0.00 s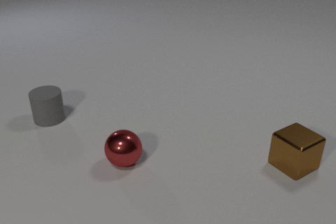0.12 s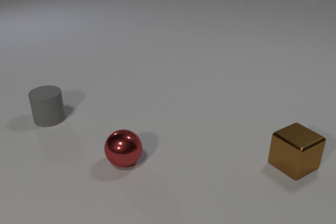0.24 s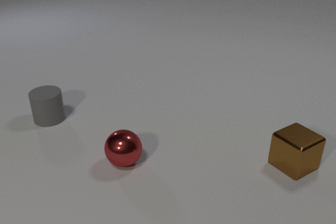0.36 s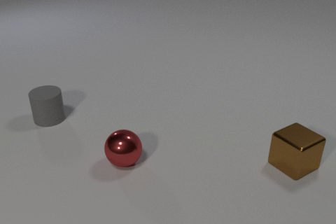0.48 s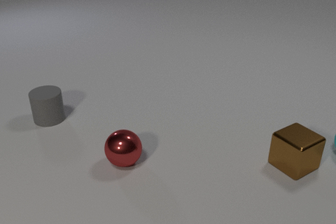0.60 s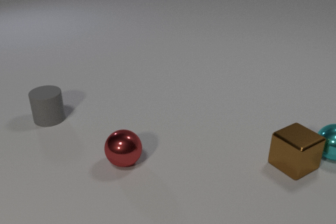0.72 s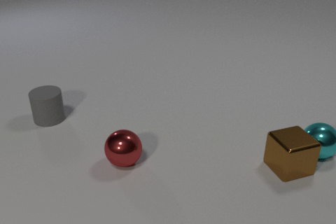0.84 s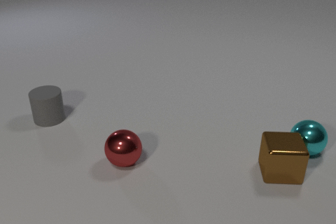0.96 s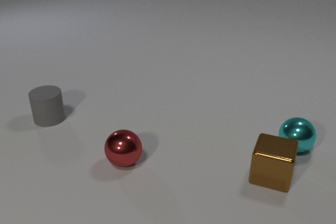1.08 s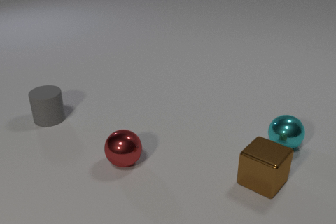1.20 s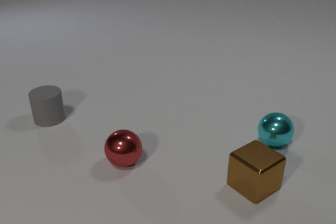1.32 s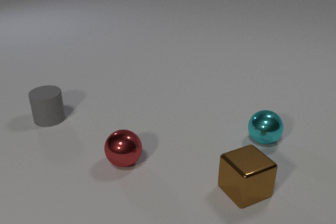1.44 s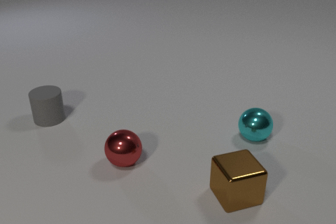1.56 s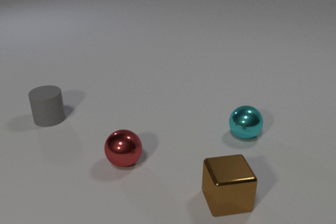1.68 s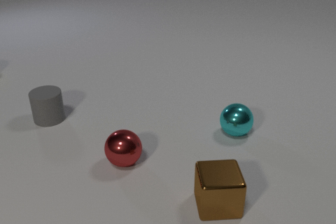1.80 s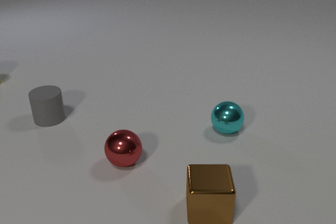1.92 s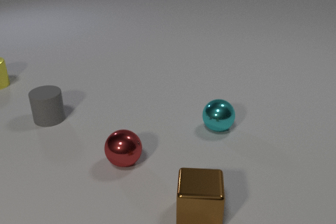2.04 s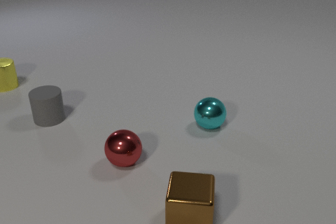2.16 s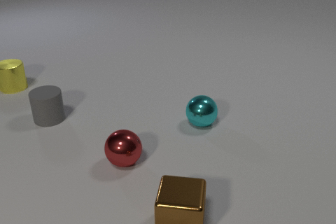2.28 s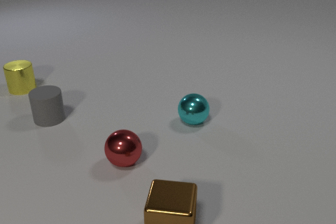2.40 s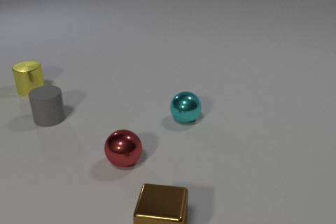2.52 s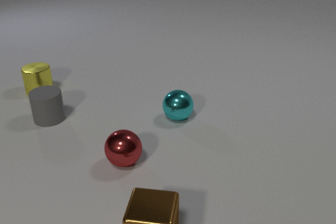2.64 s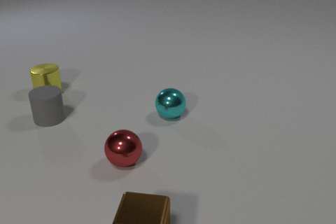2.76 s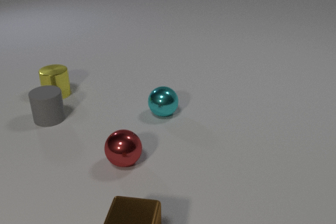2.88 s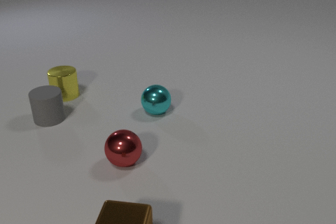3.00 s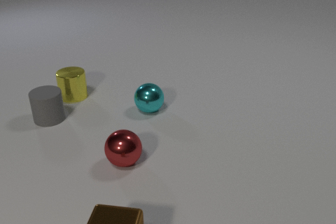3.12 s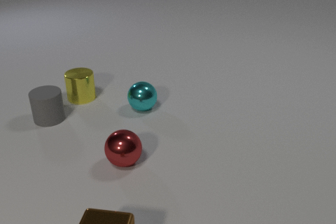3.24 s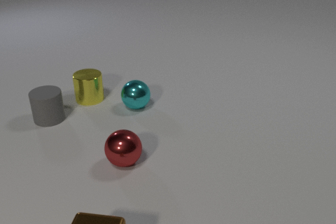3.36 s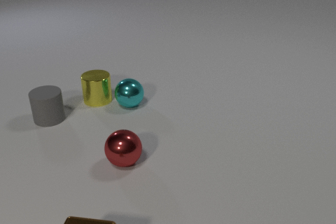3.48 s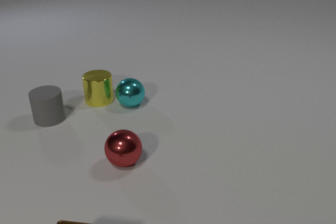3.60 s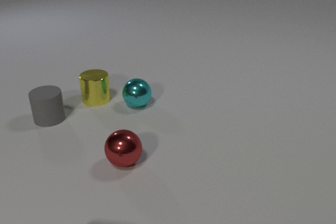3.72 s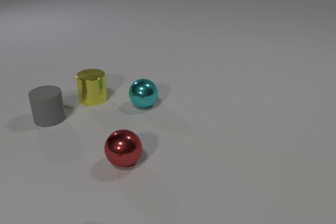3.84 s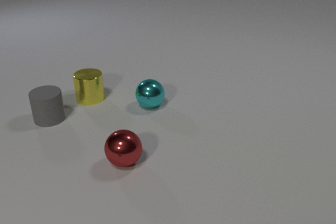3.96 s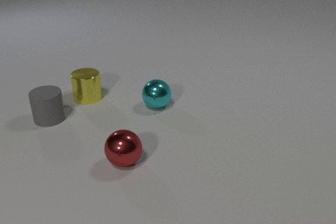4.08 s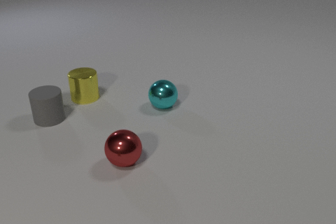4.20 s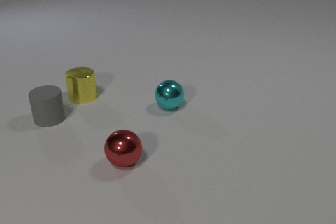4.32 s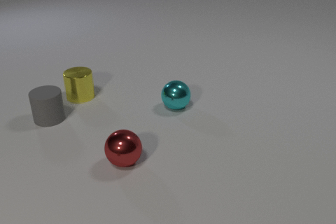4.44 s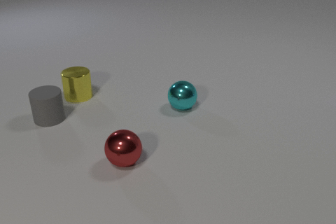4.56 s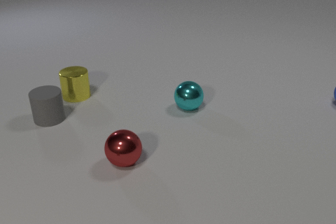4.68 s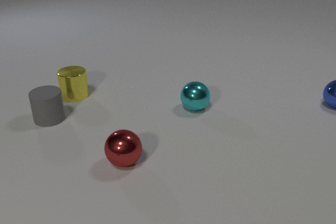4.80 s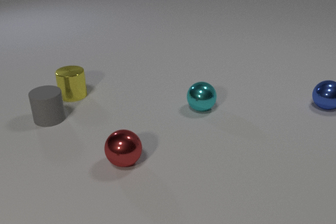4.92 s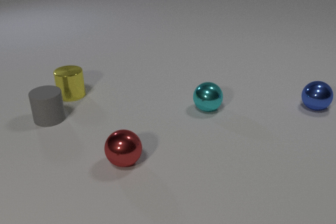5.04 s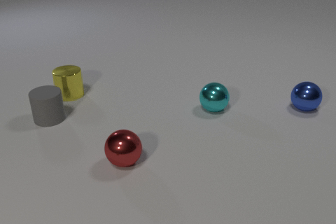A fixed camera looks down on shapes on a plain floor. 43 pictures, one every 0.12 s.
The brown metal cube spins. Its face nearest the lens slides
to the left.
The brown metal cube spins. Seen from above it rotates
clockwise.
0.00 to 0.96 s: The cyan metal sphere comes in at the right edge, rolls to the left. The brown metal cube slides toward the camera and to the left, spins clockwise seen from above by about 60 degrees, its near face sliding to the left. The cyan metal sphere and the brown metal cube collide.
0.96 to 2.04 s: The cyan metal sphere rolls to the left. The brown metal cube slides to the left and toward the camera, spins clockwise seen from above by about 75 degrees, its near face sliding to the left. The yellow metal cylinder comes in at the left edge, slides to the right and toward the camera.
2.04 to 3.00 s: The cyan metal sphere rolls to the left and away from the camera. The brown metal cube slides to the left and toward the camera. The yellow metal cylinder slides to the right and toward the camera.
3.00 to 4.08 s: The cyan metal sphere rolls to the right and away from the camera. The brown metal cube slides to the left and toward the camera, leaves at the bottom edge. The yellow metal cylinder slides to the right. The cyan metal sphere and the yellow metal cylinder collide.
4.08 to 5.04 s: The cyan metal sphere rolls to the right. The yellow metal cylinder slides to the left and away from the camera. The blue metal sphere comes in at the right edge, rolls to the left and toward the camera.
How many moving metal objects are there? 4.
What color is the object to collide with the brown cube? cyan.
How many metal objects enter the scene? 3.
